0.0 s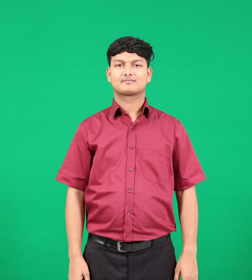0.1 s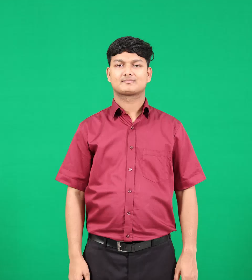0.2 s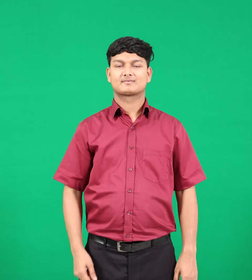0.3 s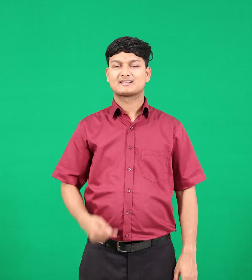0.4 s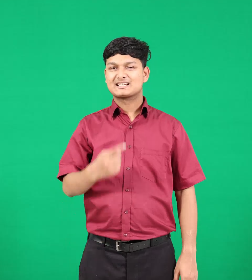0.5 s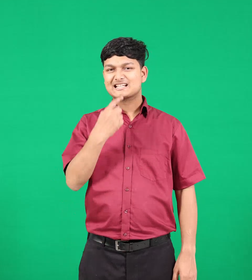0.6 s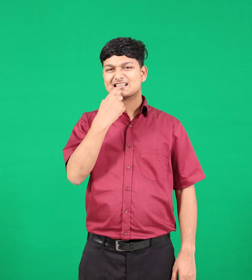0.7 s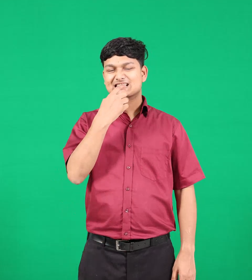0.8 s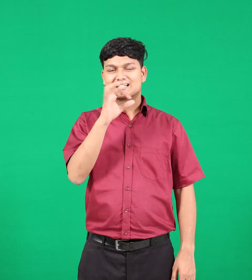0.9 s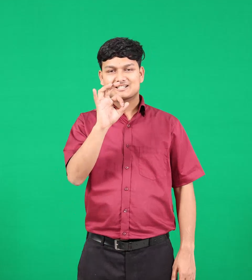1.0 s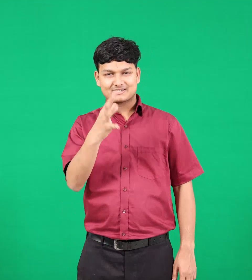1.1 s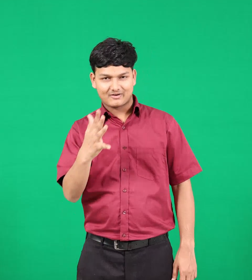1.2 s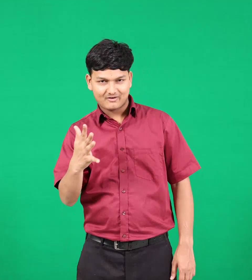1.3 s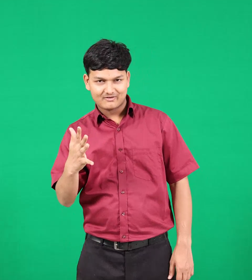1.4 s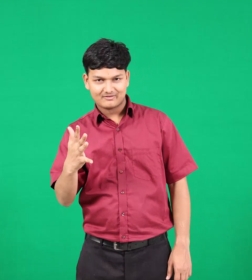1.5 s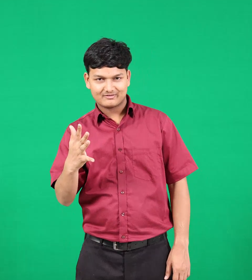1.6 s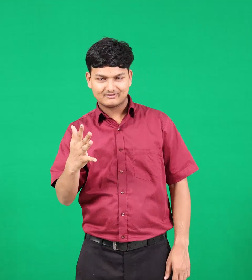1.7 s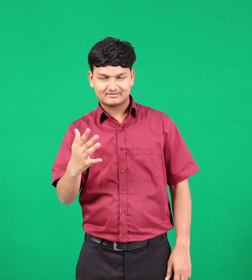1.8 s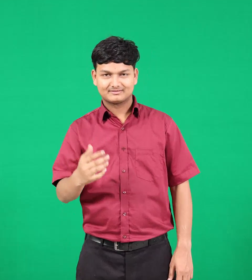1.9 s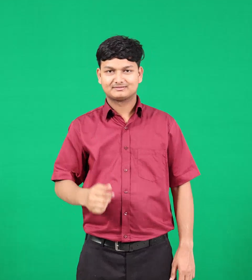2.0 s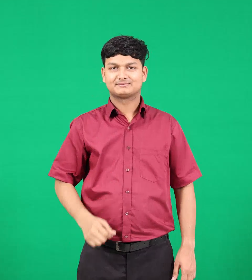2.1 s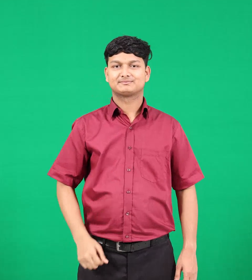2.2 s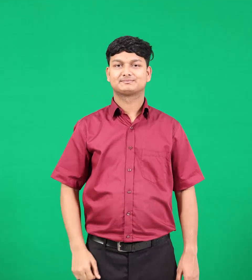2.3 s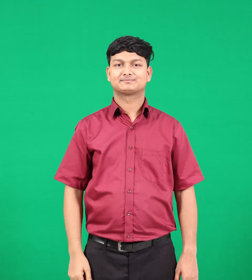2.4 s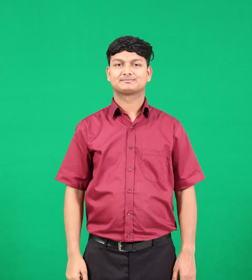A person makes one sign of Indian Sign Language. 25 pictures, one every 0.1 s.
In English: silver
